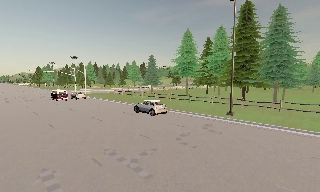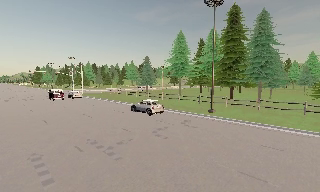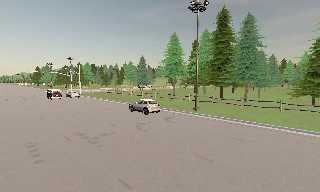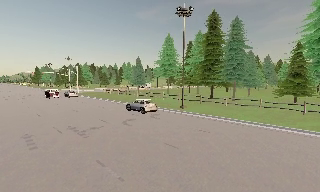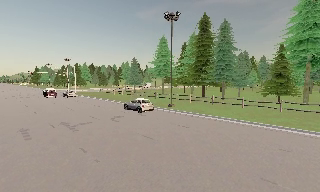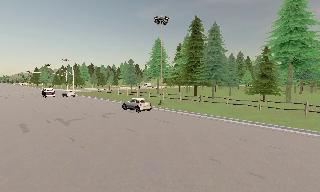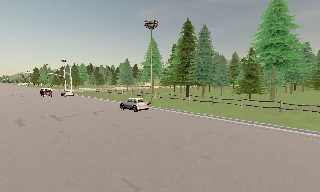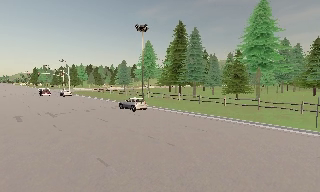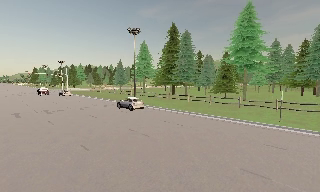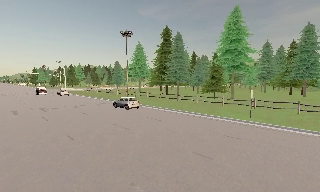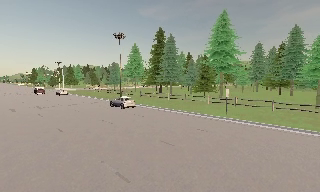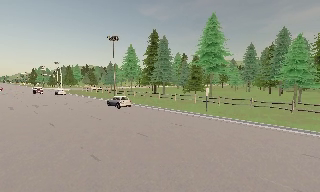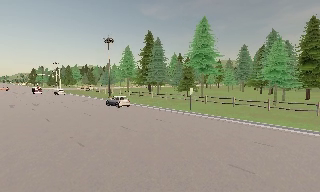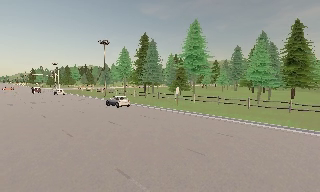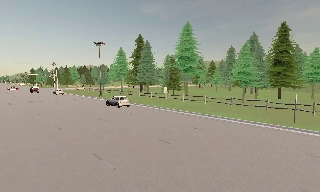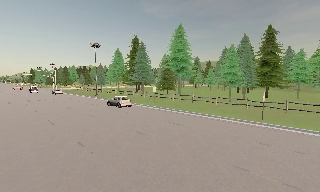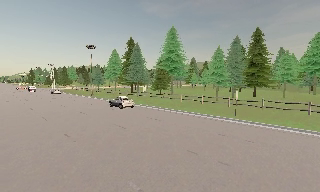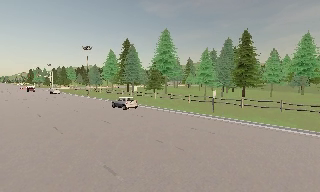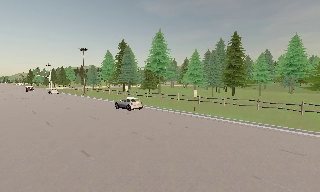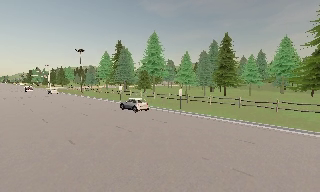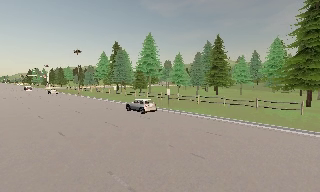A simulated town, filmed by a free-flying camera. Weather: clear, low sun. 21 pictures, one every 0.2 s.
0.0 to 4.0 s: The camera travels to its right and backward, about 40 m, so close, fixed things drift to the left.
The film runs backward here.
